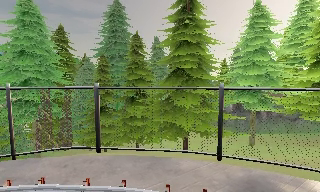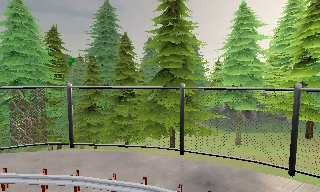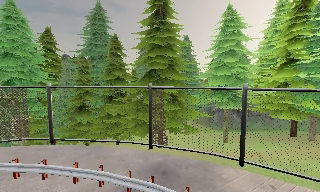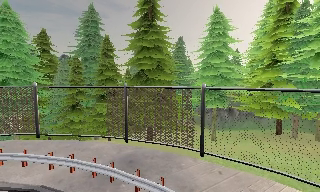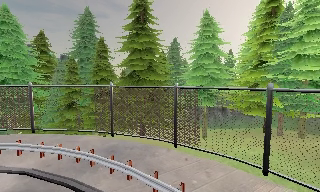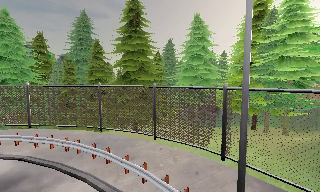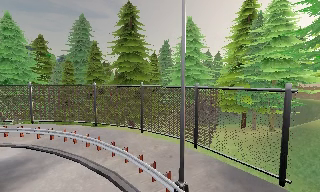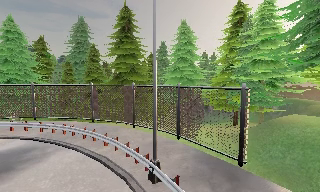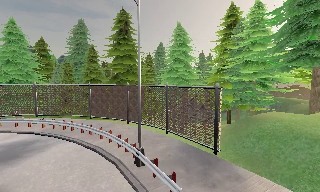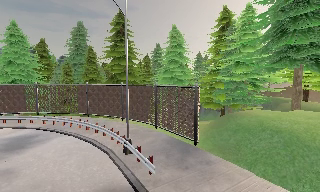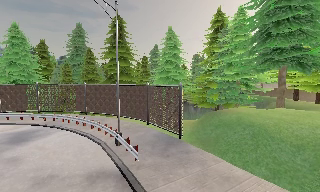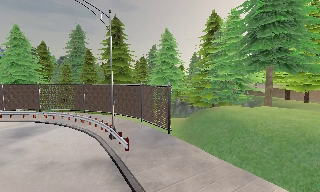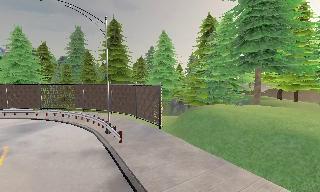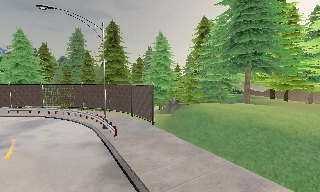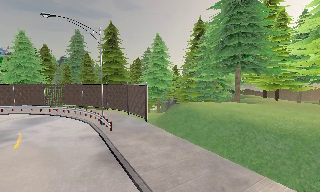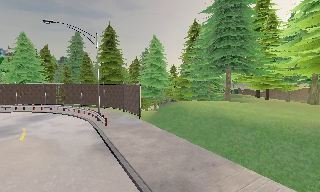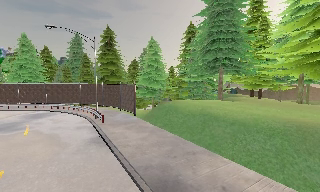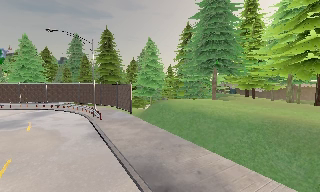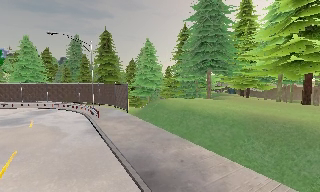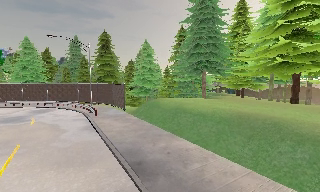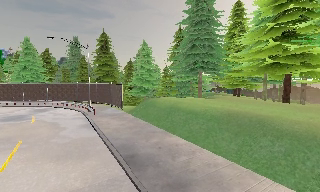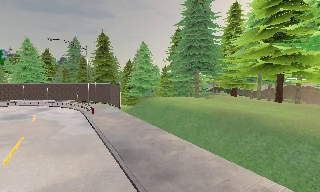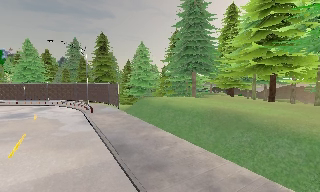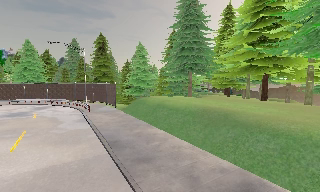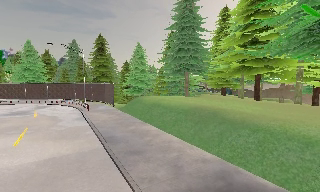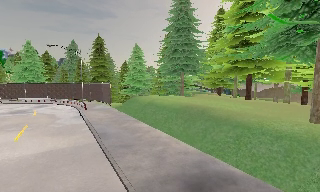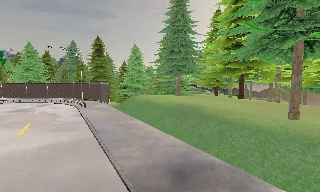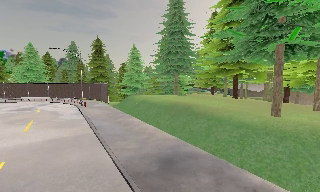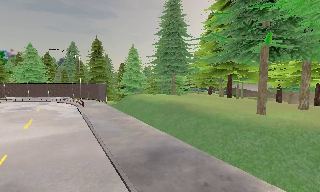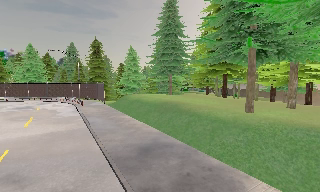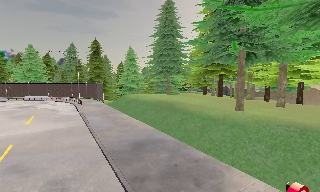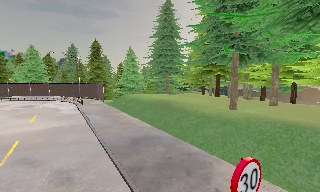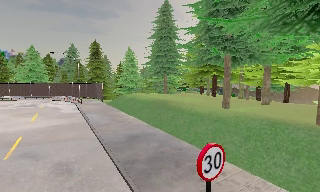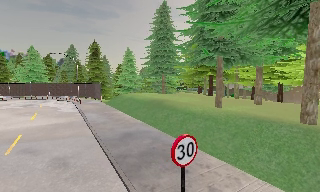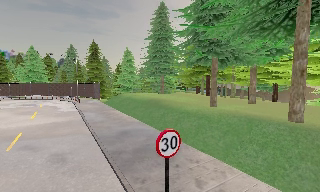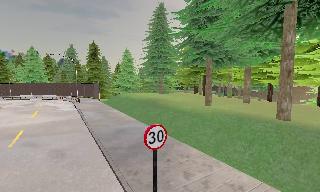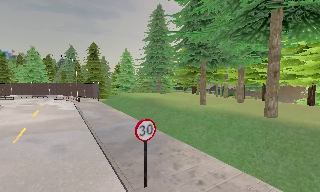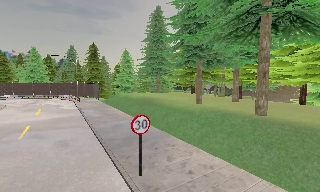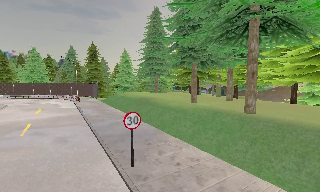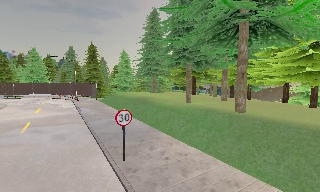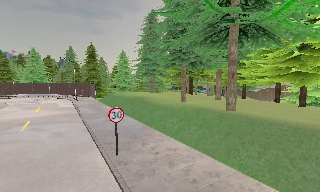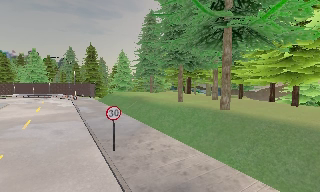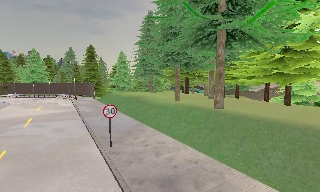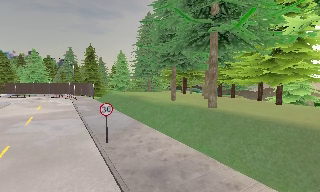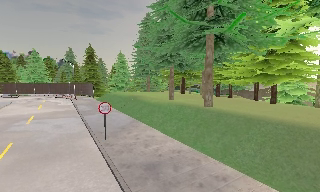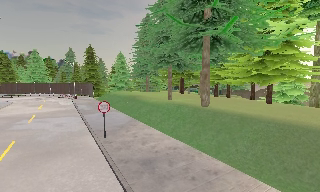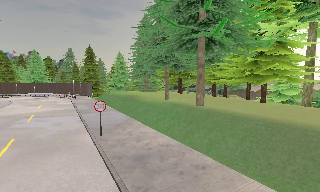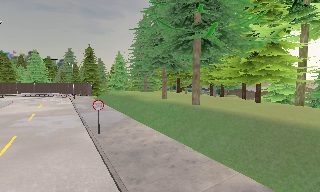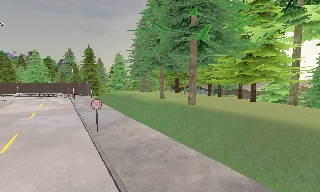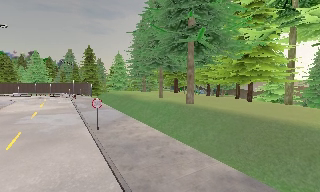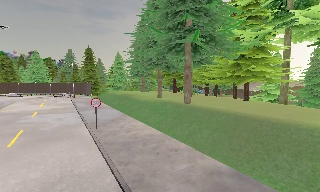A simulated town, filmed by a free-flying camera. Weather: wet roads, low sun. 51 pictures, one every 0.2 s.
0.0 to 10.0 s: The camera travels backward and to its right, about 45 m, so what stands in front gets smaller. It loses speed.
The film runs backward here.
